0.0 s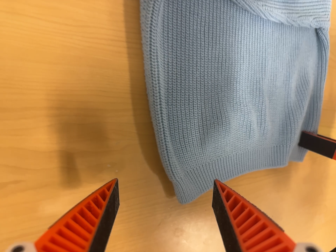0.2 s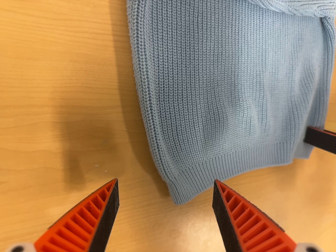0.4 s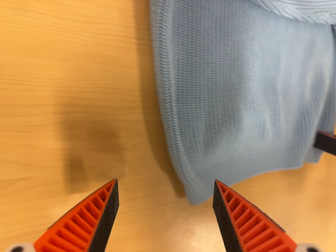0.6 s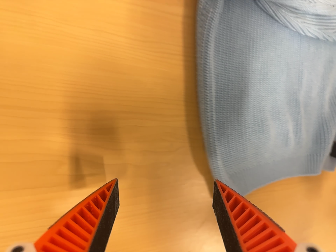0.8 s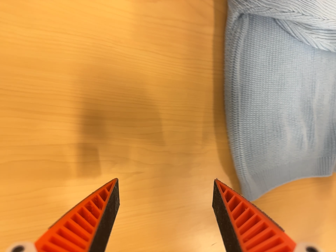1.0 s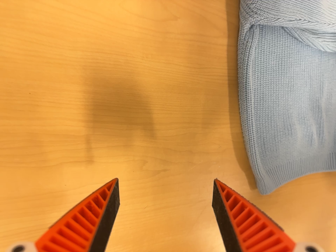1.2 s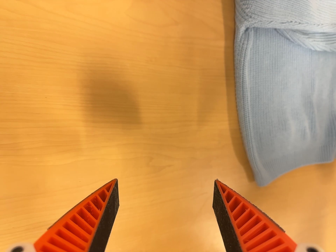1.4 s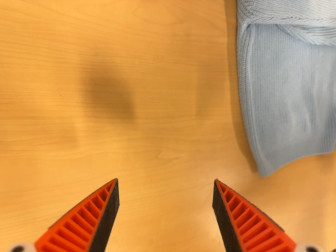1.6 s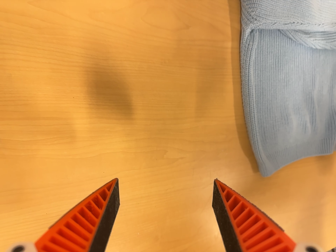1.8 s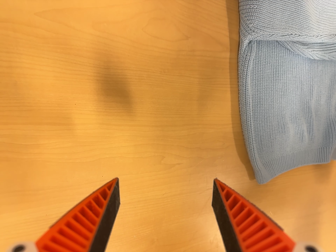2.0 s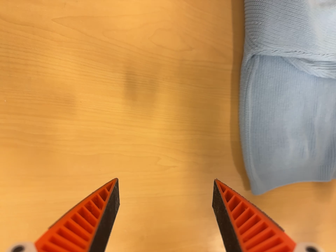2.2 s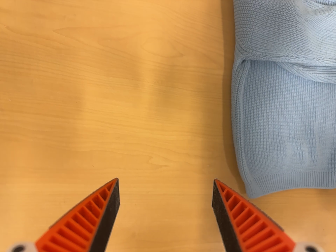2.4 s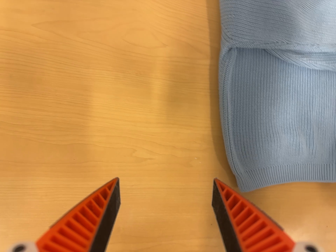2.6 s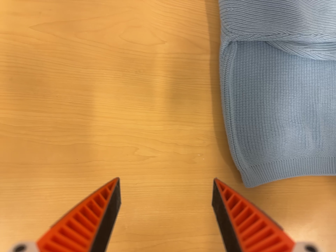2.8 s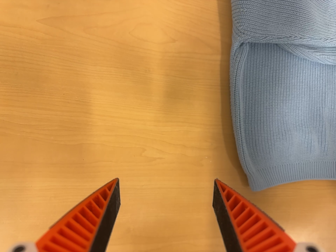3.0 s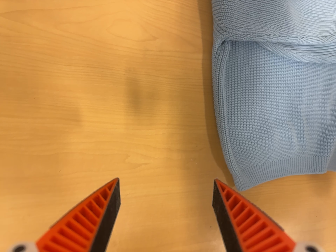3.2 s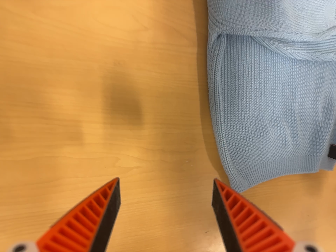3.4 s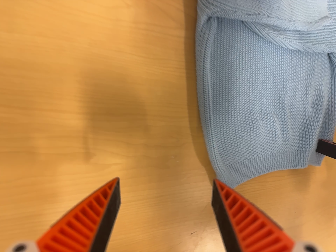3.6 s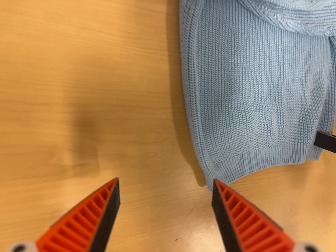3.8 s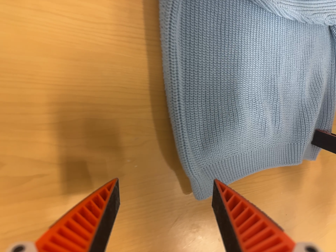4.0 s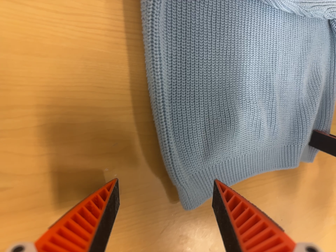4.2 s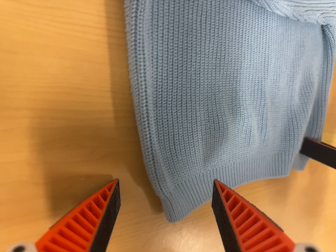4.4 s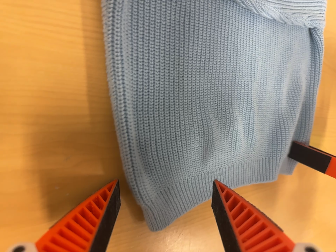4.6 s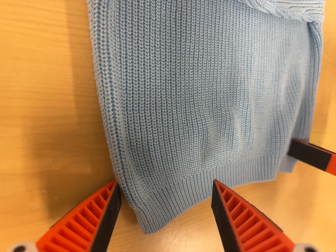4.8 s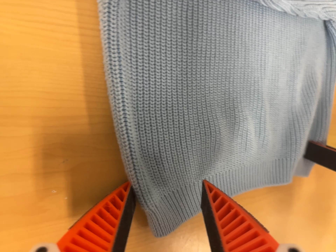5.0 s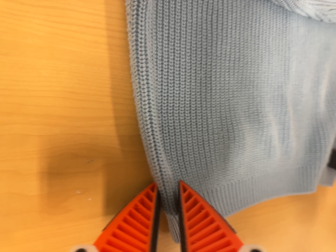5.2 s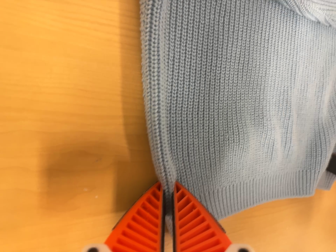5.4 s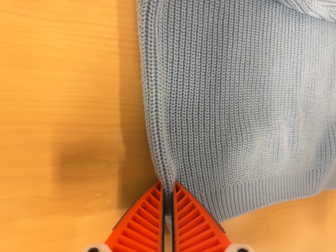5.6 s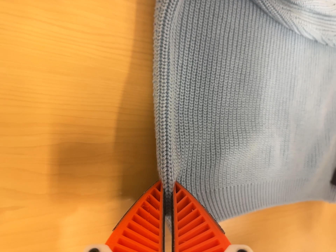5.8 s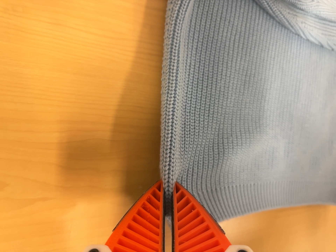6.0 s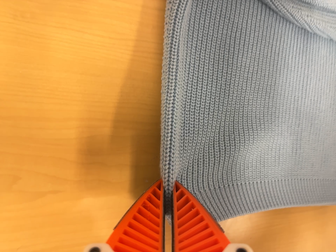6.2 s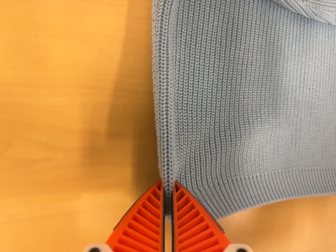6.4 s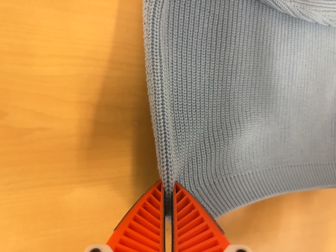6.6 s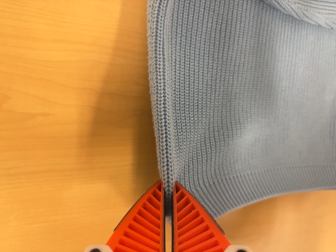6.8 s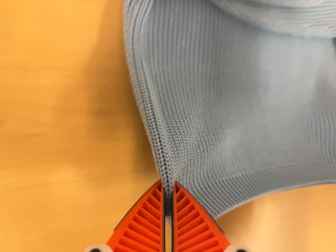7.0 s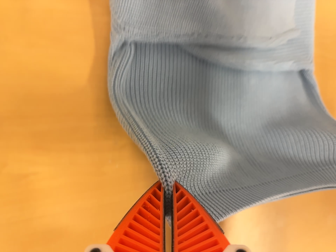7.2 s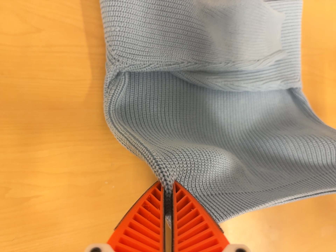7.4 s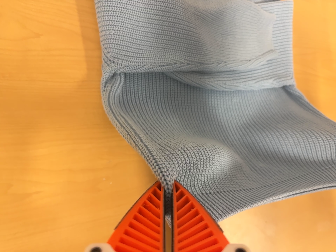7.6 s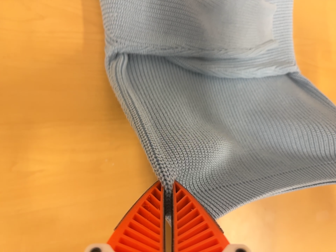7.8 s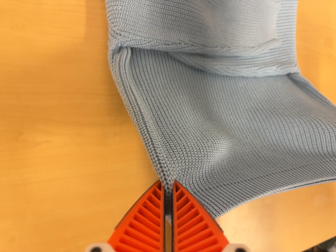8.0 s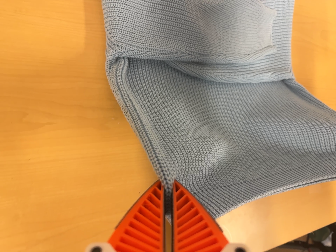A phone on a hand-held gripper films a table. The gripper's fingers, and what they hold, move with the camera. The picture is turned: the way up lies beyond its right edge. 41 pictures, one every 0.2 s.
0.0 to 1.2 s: The camera travels backward and to its left, about 16 cm, so what stands in front gets smaller.
1.2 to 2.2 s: The camera travels backward and to its right, about 10 cm, so what stands in front gets smaller.
2.2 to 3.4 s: The camera swings to its right by about 10 degrees, and the scene slides to the left. It travels forward, about 10 cm, so what stands in front looms larger.
3.4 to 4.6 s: The camera travels forward and to its right, about 16 cm, so what stands in front looms larger.
4.6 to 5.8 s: The camera travels to its left, about 6 cm, so close, fixed things drift to the right.
5.8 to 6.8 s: The camera travels to its right and toward the bottom of its view, about 7 cm.
6.8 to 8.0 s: The camera travels backward, about 9 cm, so what stands in front gets smaller.
The film runs forward here.
